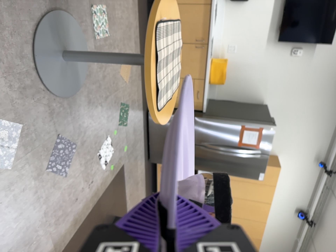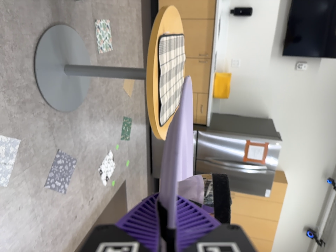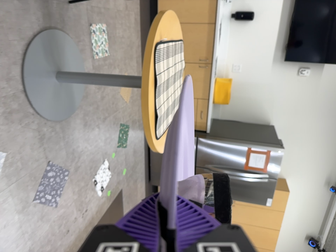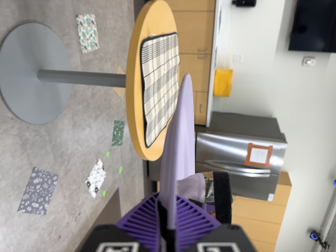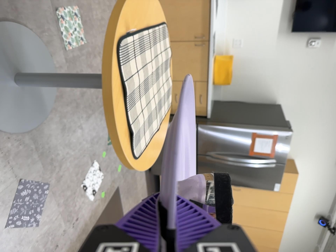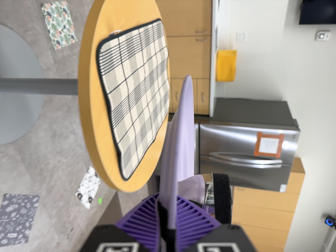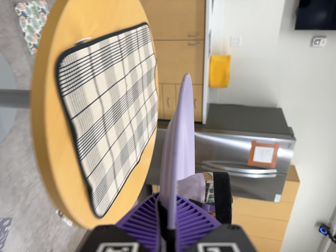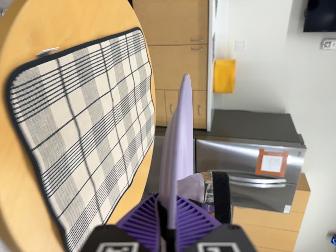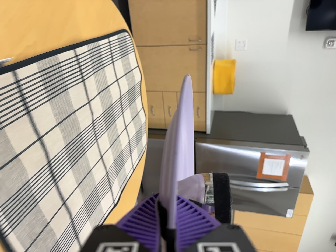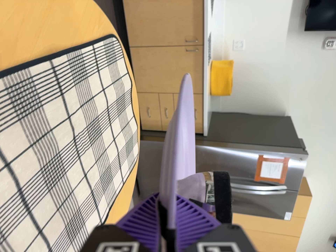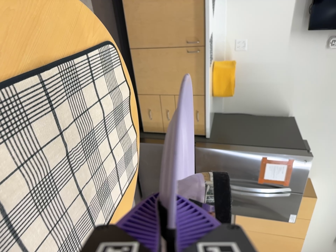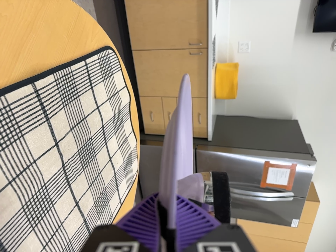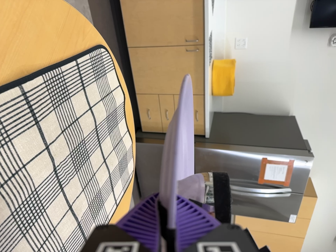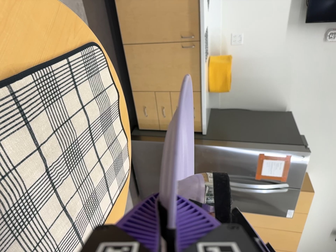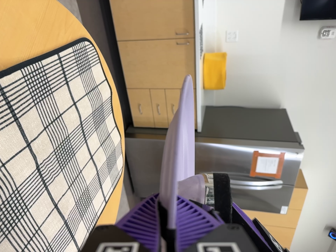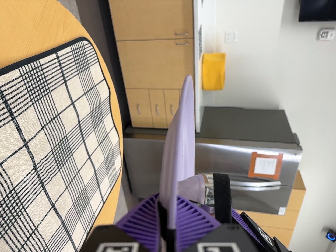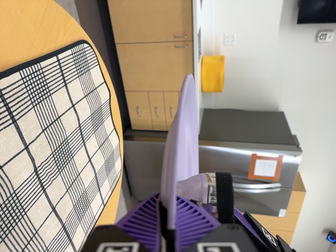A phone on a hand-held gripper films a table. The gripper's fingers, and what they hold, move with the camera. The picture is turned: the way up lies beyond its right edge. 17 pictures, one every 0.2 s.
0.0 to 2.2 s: The camera travels forward and toward the top of its view, about 110 cm, so what stands in front looms larger.
2.2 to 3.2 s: The camera shifts only a little, or ends up much as it began.
The film runs forward here.
